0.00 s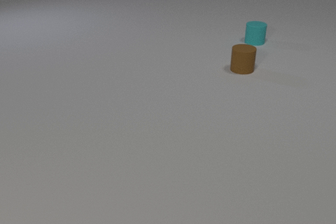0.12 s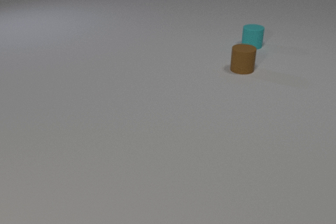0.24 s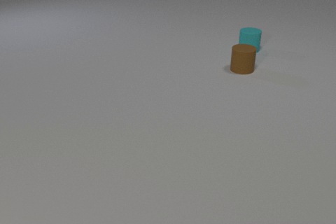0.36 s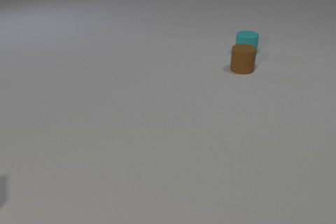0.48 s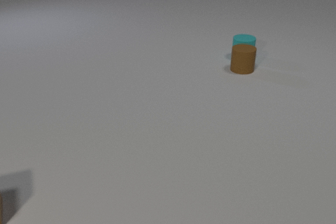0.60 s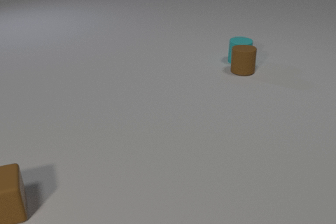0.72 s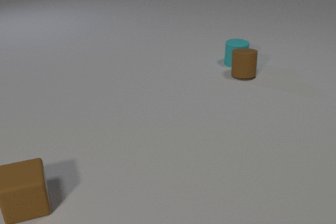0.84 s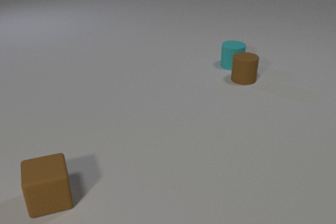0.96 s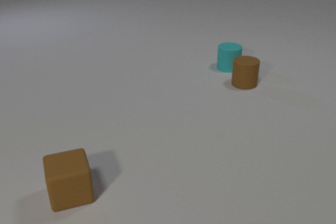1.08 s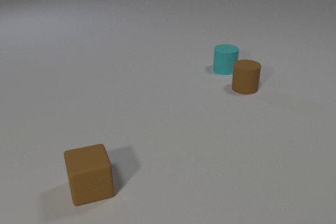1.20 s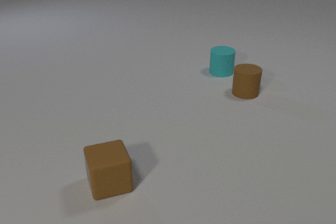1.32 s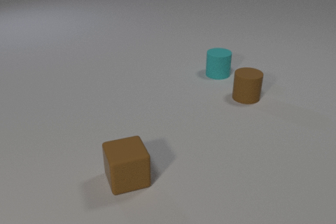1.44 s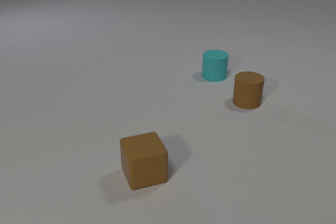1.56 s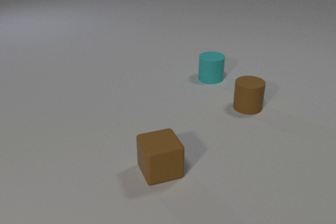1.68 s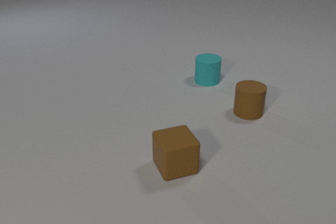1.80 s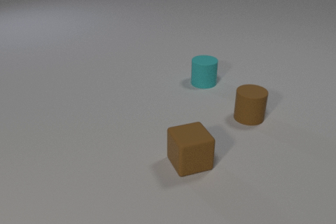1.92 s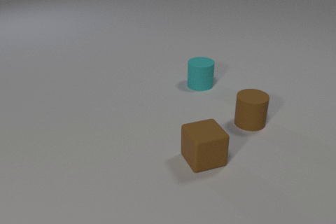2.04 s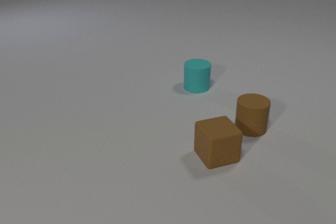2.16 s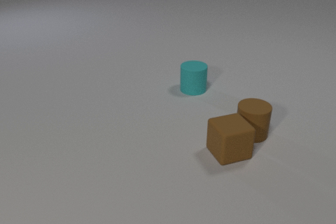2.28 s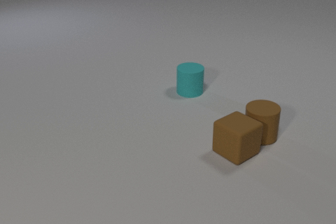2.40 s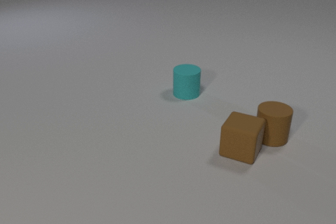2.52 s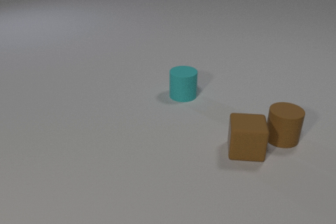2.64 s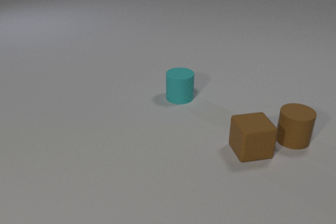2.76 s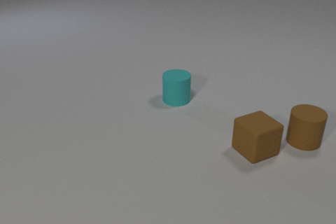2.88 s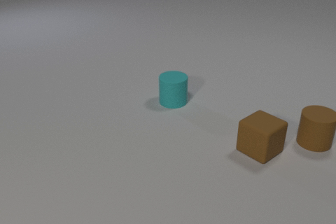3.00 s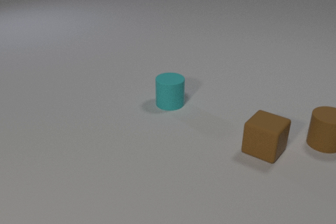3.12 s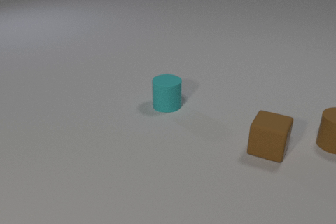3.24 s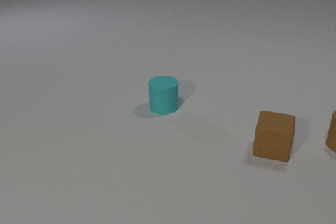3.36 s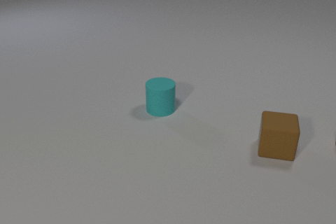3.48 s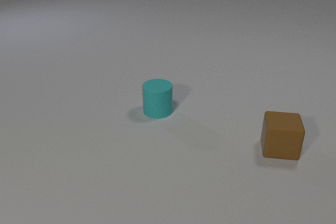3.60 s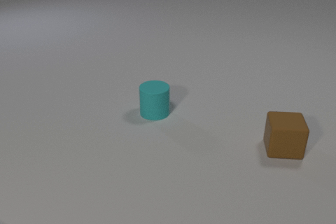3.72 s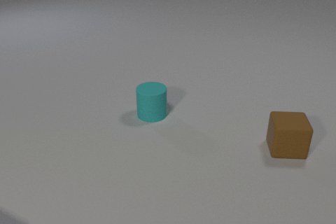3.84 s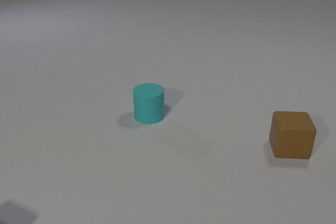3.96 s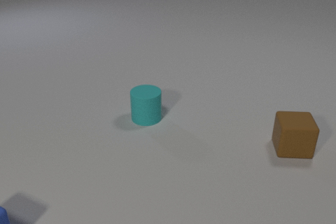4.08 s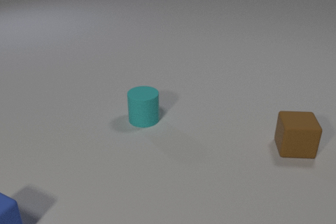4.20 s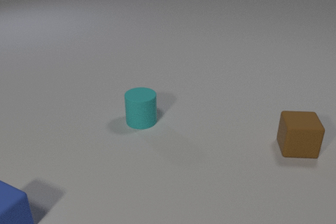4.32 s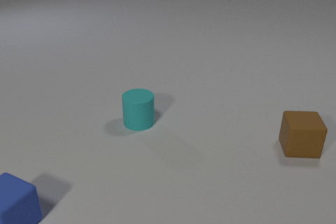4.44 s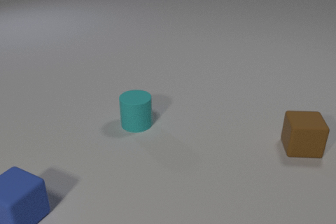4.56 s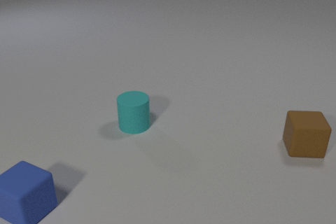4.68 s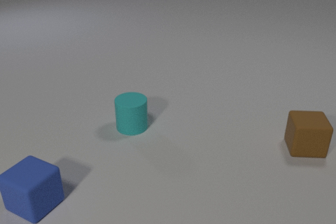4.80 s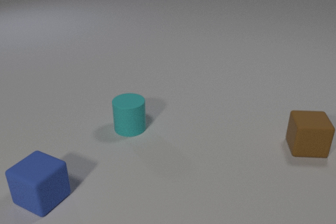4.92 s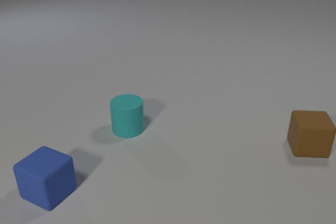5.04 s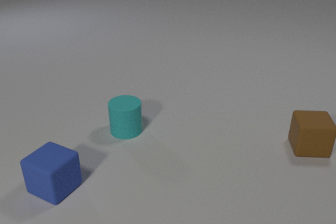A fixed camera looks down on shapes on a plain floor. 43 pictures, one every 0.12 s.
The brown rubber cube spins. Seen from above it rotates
counterclockwise.
The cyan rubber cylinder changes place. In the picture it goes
toward the camera.
0.00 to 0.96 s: The cyan rubber cylinder slides toward the camera. The brown rubber cylinder slides toward the camera. The brown rubber cube comes in at the left edge, slides to the right. The cyan rubber cylinder and the brown rubber cylinder collide.
0.96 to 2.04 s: The cyan rubber cylinder slides toward the camera and to the left. The brown rubber cylinder slides toward the camera. The brown rubber cube slides to the right.
2.04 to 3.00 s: The cyan rubber cylinder slides toward the camera and to the left. The brown rubber cylinder slides to the right. The brown rubber cube slides to the right and away from the camera, spins so that its near face slides to the right, counterclockwise seen from above. The brown rubber cylinder and the brown rubber cube collide.
3.00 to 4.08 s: The cyan rubber cylinder slides toward the camera and to the left. The brown rubber cylinder slides to the right, leaves at the right edge. The blue rubber cube comes in at the left edge, slides to the right and away from the camera. The brown rubber cube slides to the right and away from the camera, spins so that its near face slides to the right, counterclockwise seen from above.
4.08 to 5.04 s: The cyan rubber cylinder slides toward the camera and to the left. The blue rubber cube slides to the right and away from the camera. The brown rubber cube slides to the right.
How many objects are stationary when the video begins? 1.
Are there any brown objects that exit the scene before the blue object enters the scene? yes.
Are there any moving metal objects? no.
